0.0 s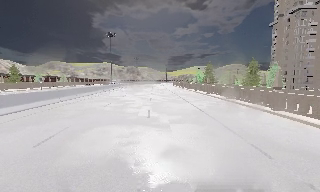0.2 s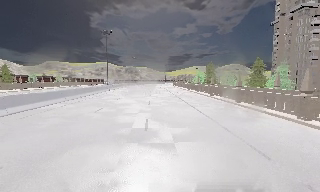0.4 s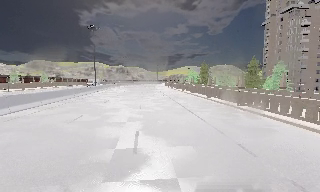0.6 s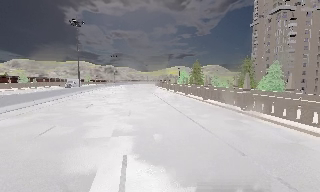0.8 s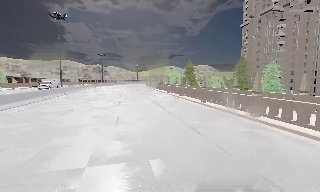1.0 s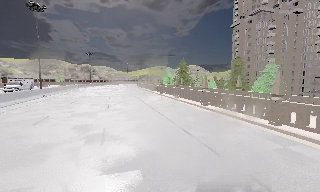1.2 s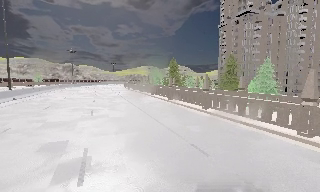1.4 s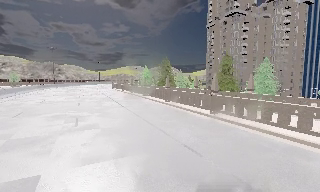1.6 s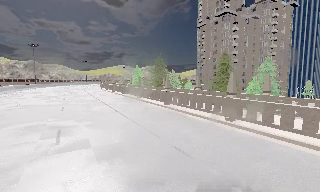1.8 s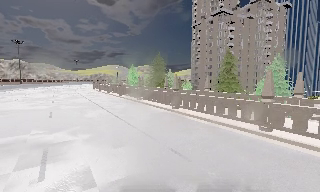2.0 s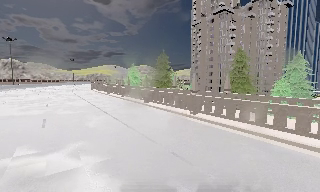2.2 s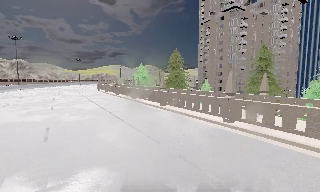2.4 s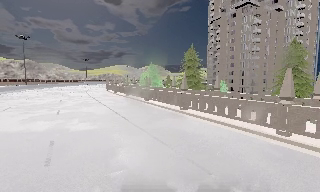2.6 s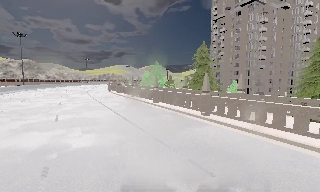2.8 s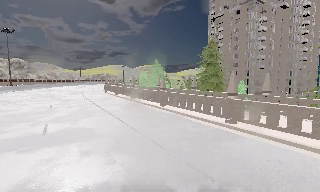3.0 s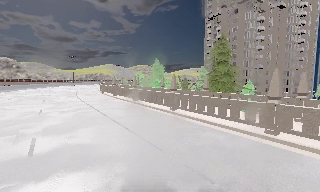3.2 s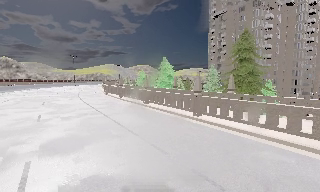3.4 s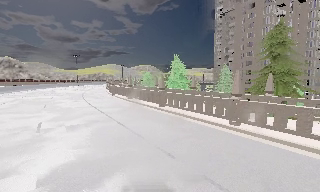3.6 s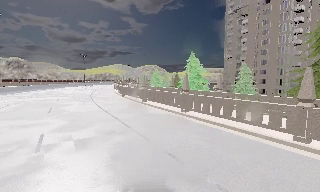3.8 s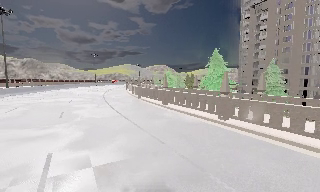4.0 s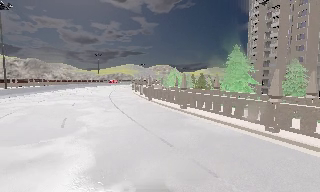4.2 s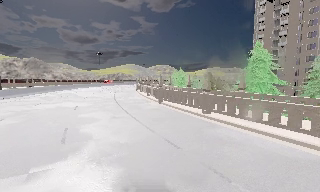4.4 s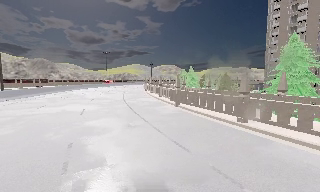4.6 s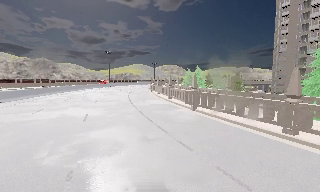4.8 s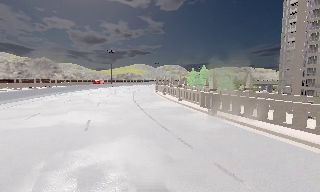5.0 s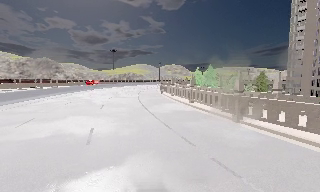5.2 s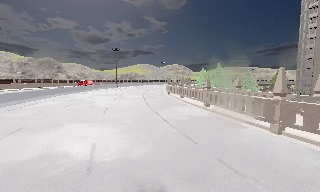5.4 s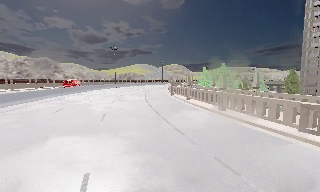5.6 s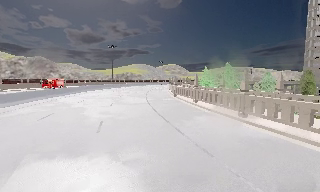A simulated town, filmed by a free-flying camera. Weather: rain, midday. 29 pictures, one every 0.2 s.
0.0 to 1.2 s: The camera pans to its right, which is clockwise from overhead, by about 20 degrees. It travels forward, about 12 m, so what stands in front looms larger.
1.2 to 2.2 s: The camera pans to its right, which is clockwise from overhead, by about 10 degrees. It travels forward and to its left, about 11 m, so what stands in front looms larger.
2.2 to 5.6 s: The camera travels forward and to its left, about 35 m, so what stands in front looms larger.
The film runs forward here.
